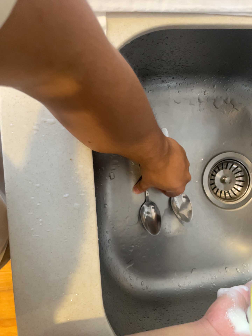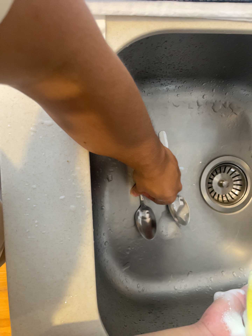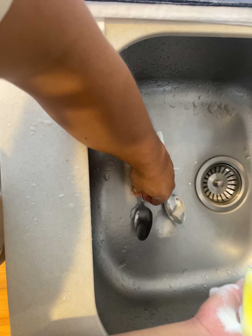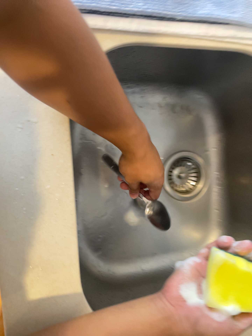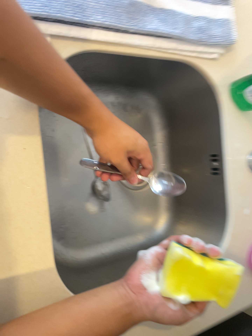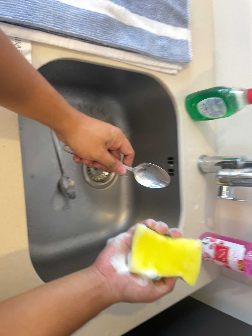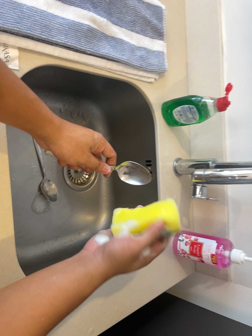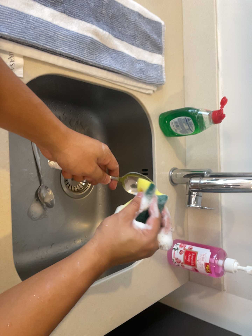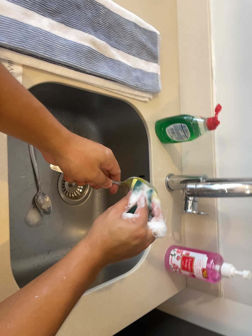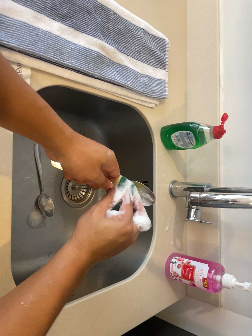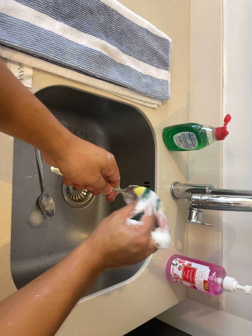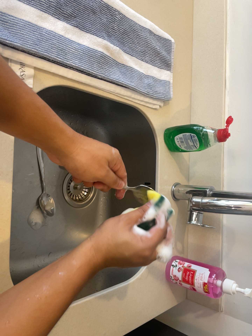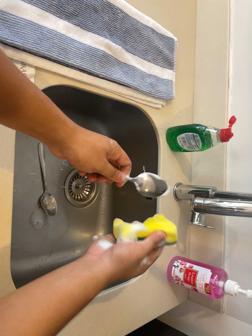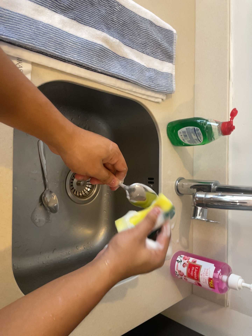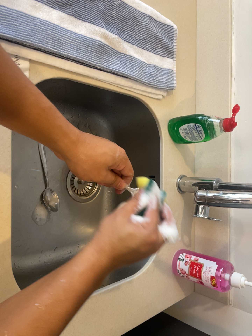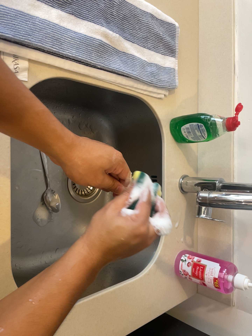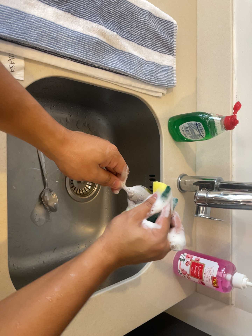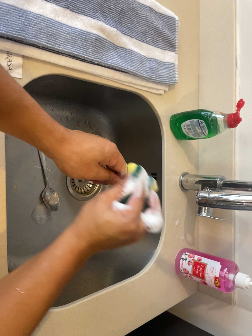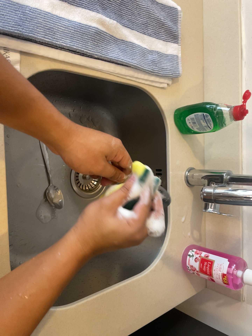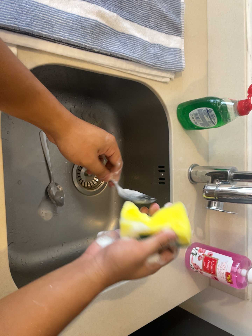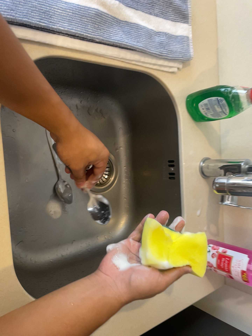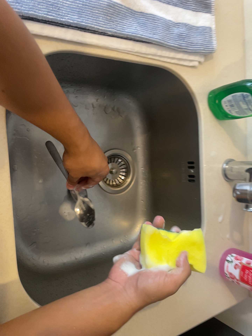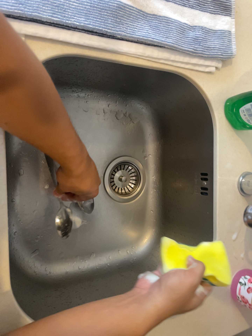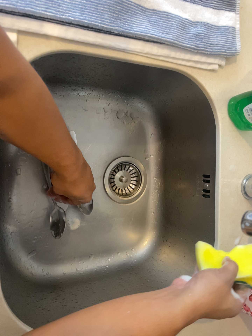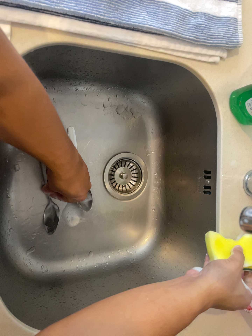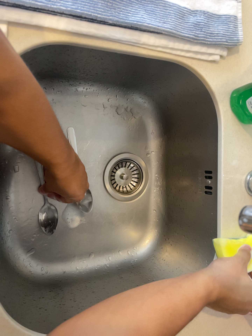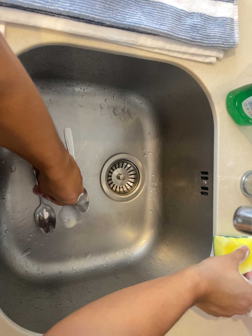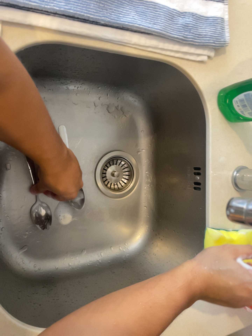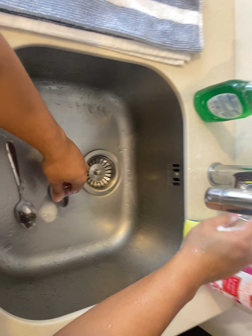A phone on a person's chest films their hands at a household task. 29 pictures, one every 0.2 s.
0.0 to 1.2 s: The camera pans to its right by about 40 degrees. It travels backward and to its left, about 20 cm.
1.2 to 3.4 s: The camera shifts only a little, or ends up much as it began.
3.4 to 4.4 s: The camera pans to its left by about 15 degrees. It travels forward and to its right, about 12 cm, so what stands in front looms larger.
4.4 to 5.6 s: The camera shifts only a little, or ends up much as it began.
The film runs forward here.
